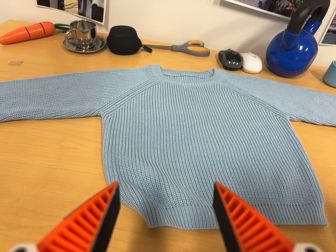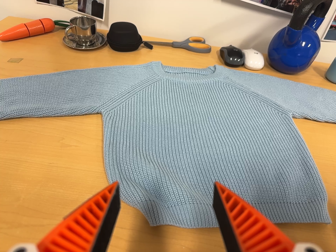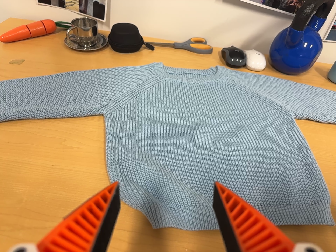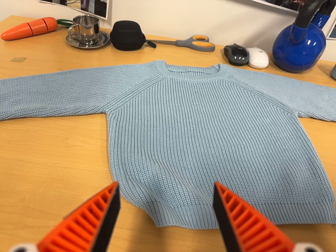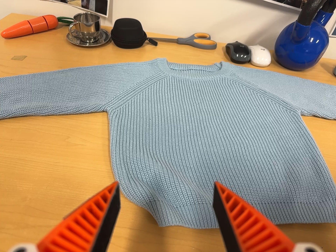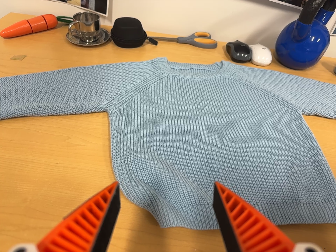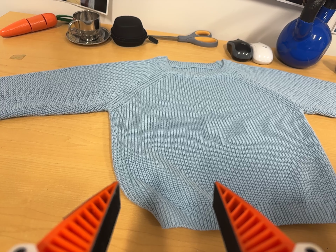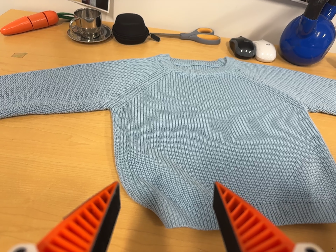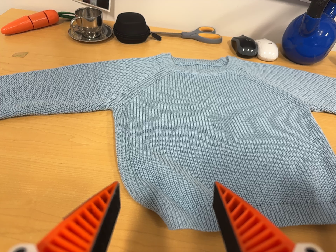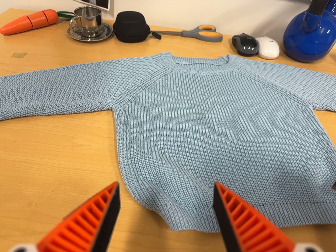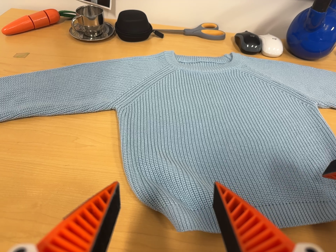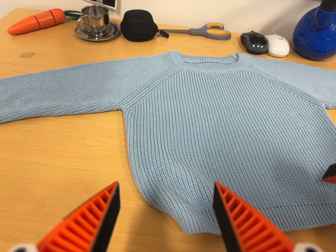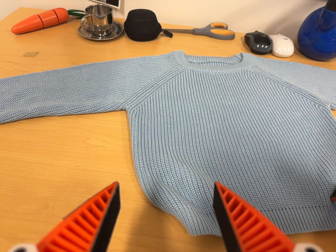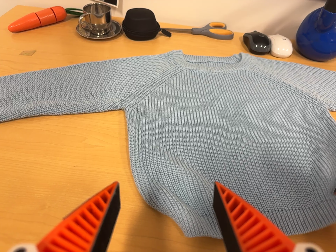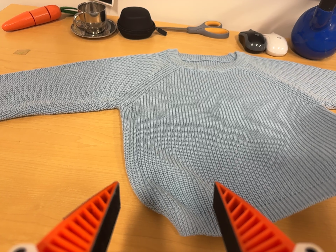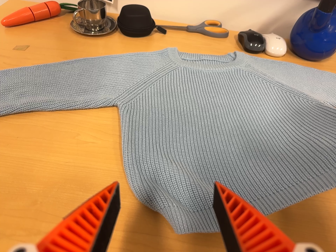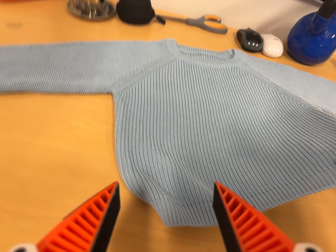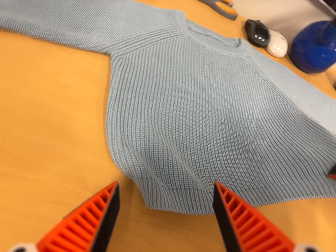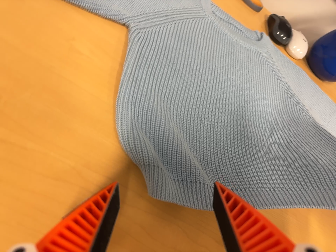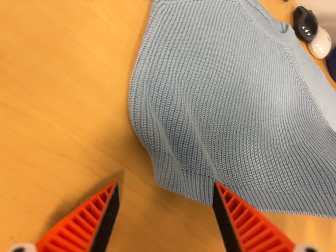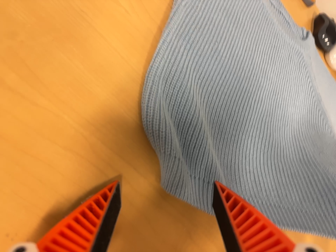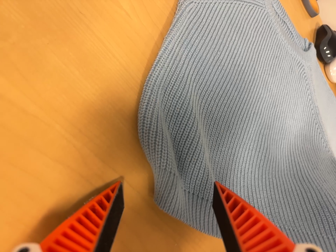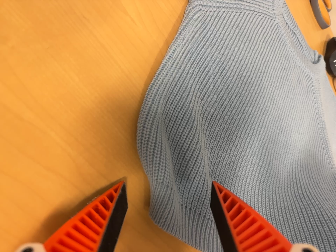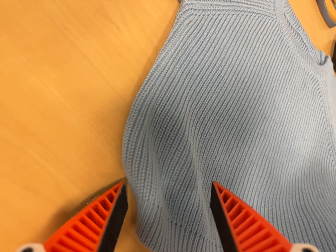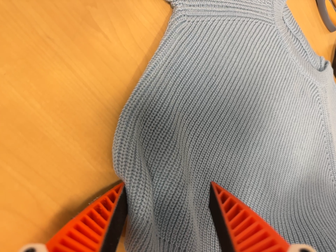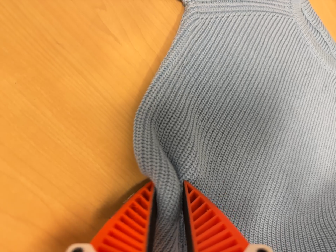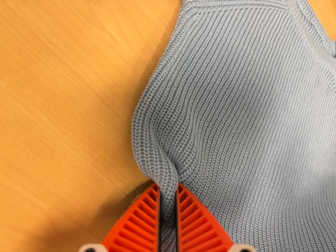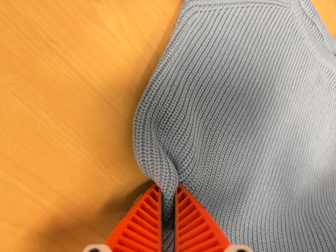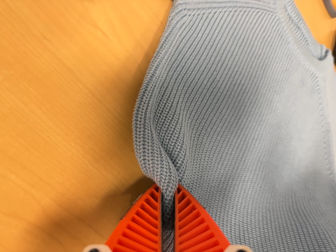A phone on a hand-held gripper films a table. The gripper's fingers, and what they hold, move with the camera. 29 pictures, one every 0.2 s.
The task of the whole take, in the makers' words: fold up.
0.0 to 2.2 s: The camera shifts only a little, or ends up much as it began.
2.2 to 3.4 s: The camera pans to its right by about 10 degrees. It travels to its left, about 5 cm. It rolls about its line of sight by about 15 degrees, and the scene rotates clockwise.
3.4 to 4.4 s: The camera travels forward, to its left and toward the top of its view, about 10 cm, so what stands in front looms larger. Its aim tips toward the bottom of its view by about 10 degrees. It rolls about its line of sight by about 30 degrees, and the scene rotates clockwise.
4.4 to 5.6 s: The camera travels toward the top of its view, about 5 cm.
The film runs forward here.
